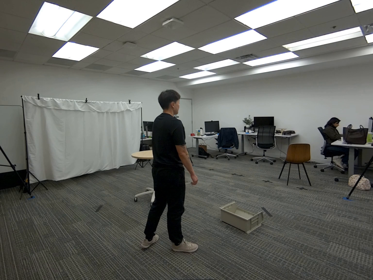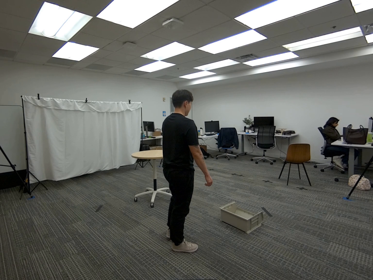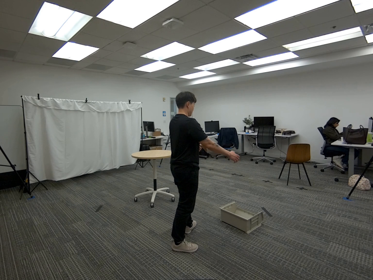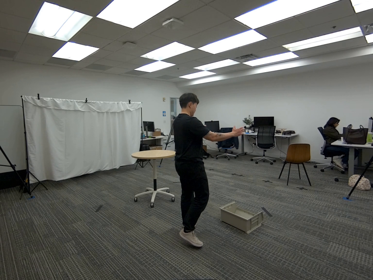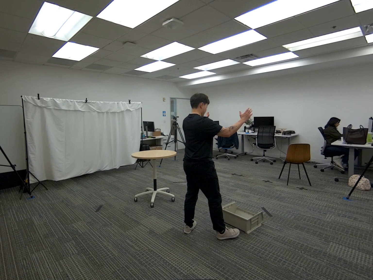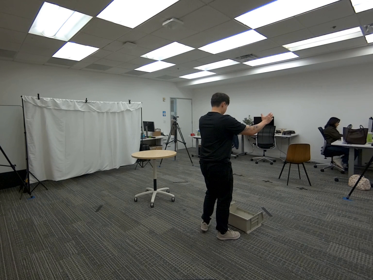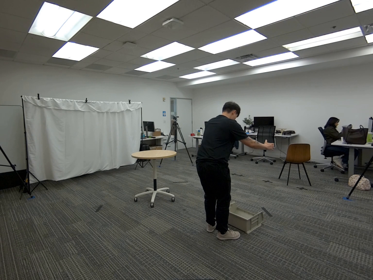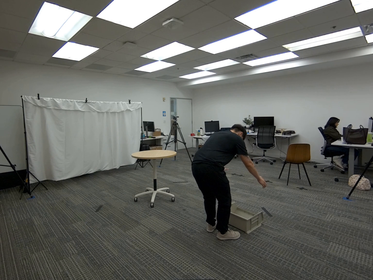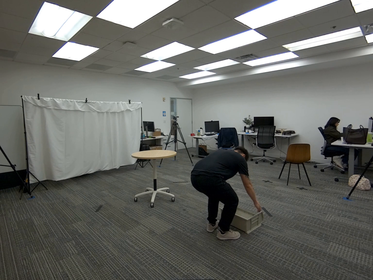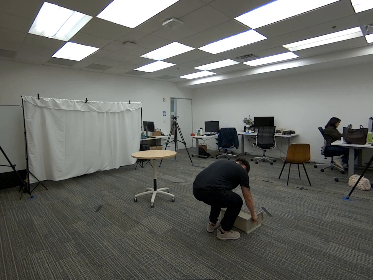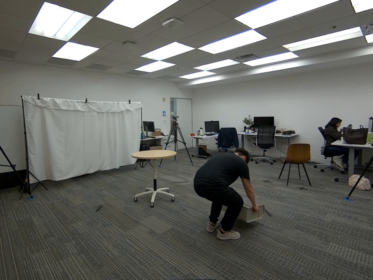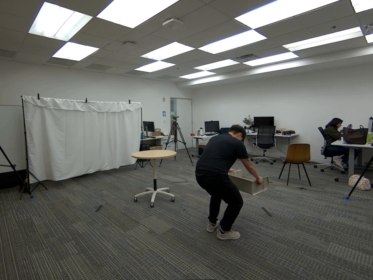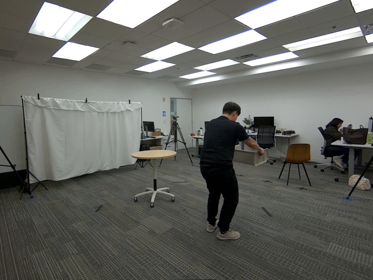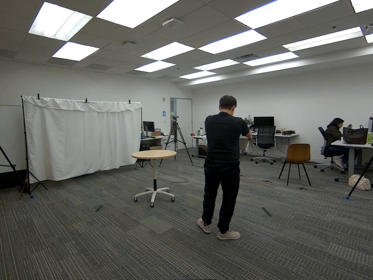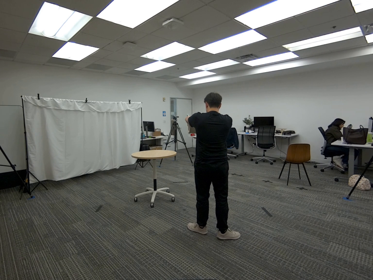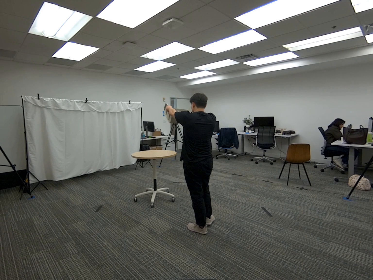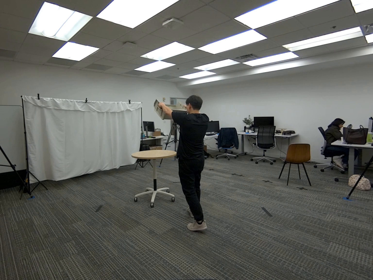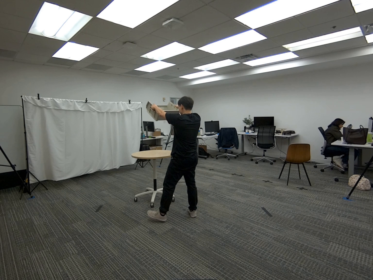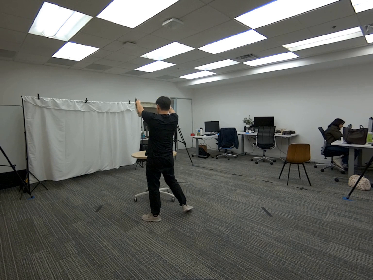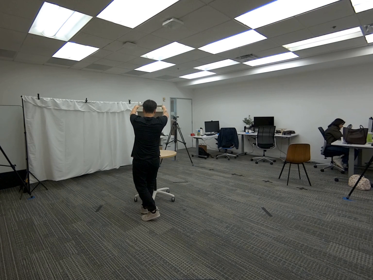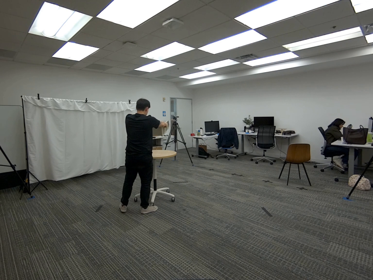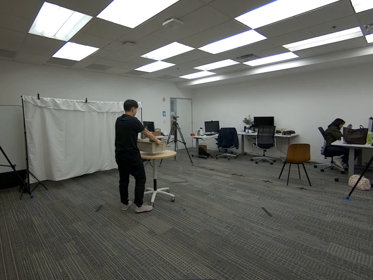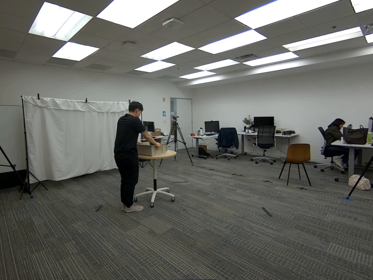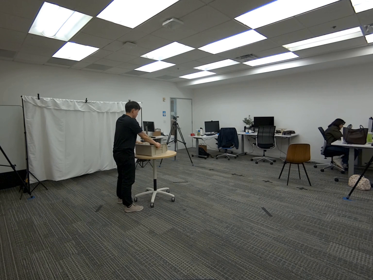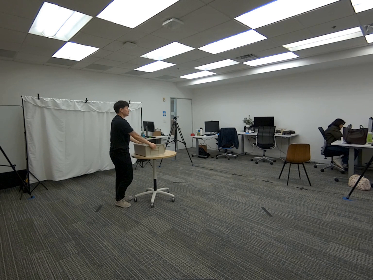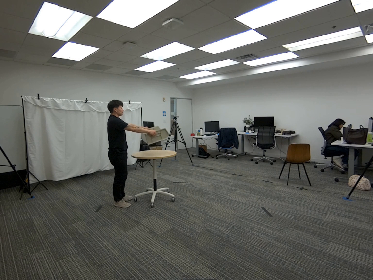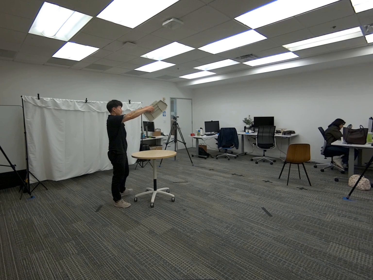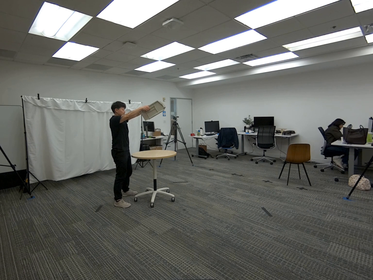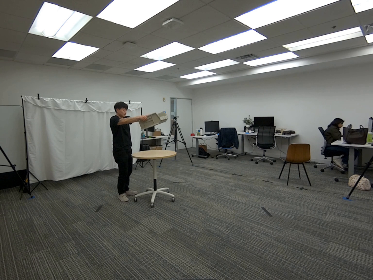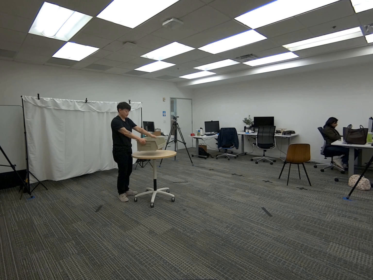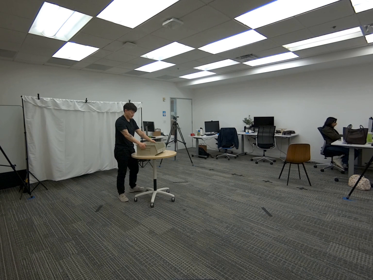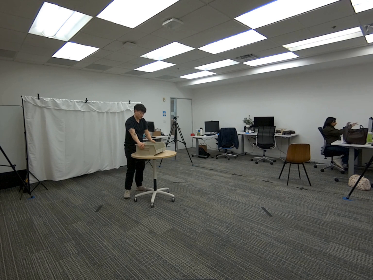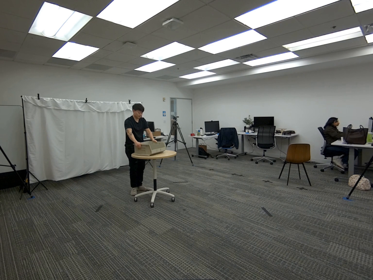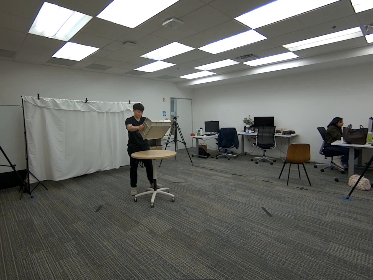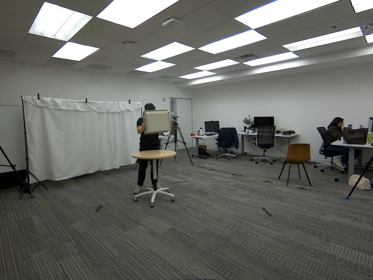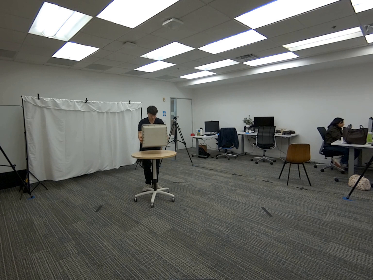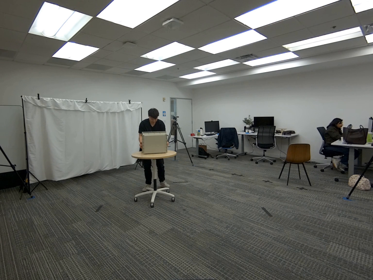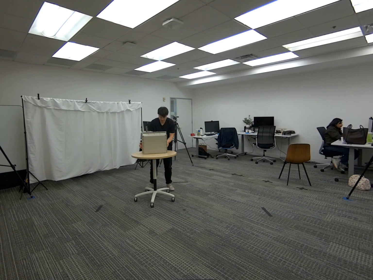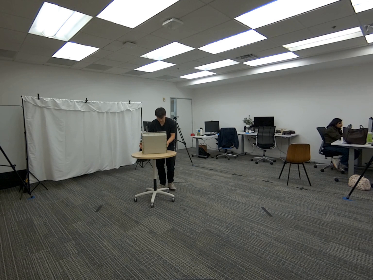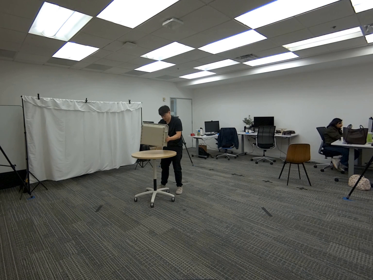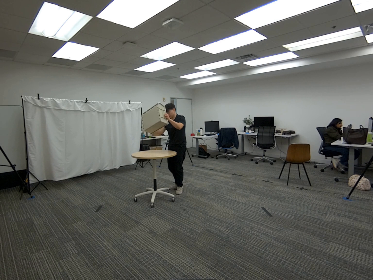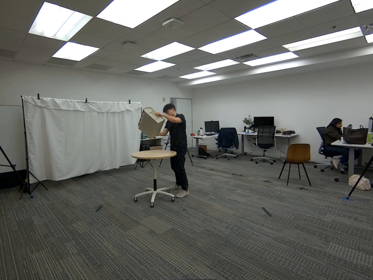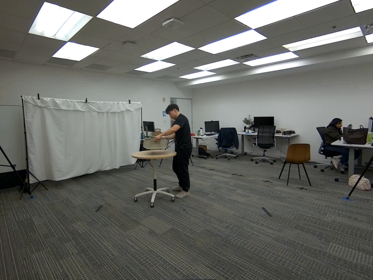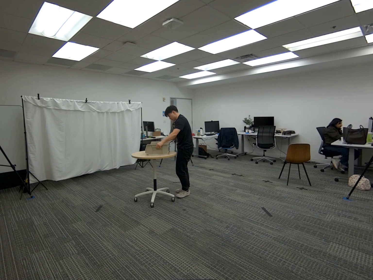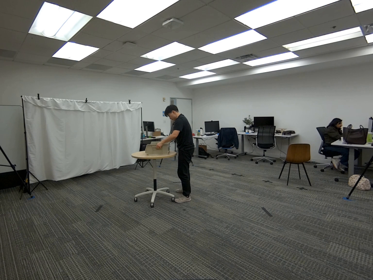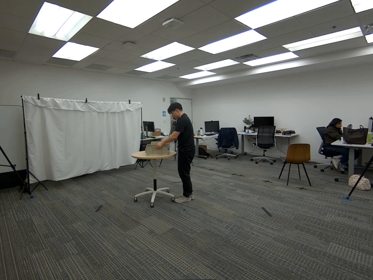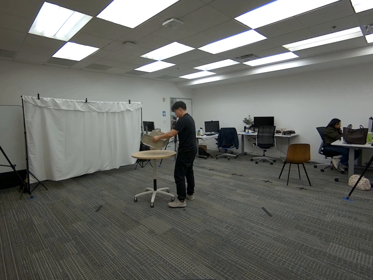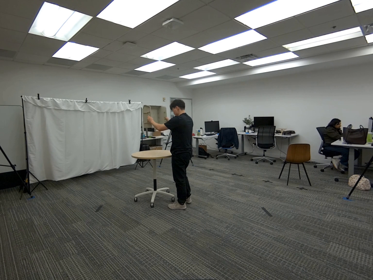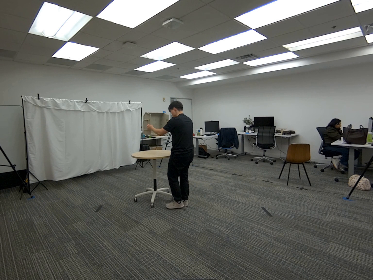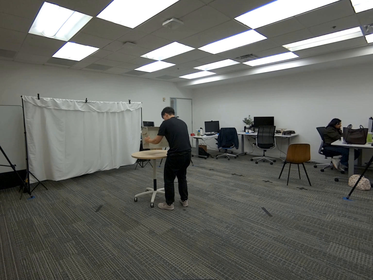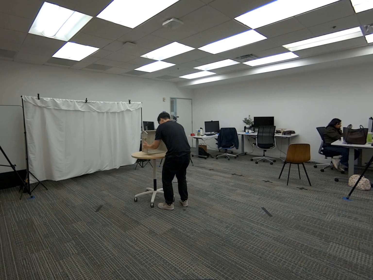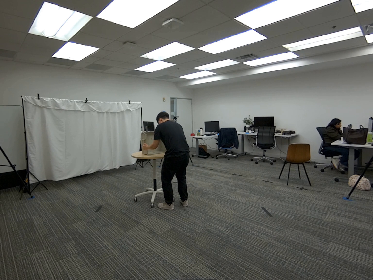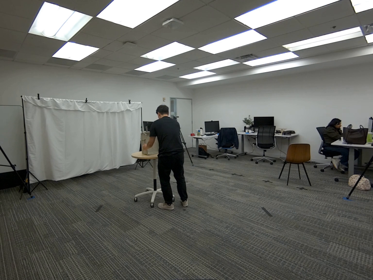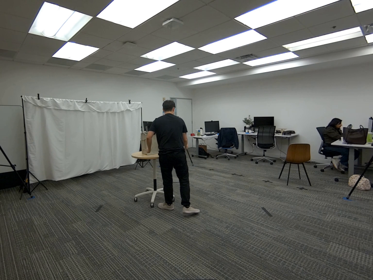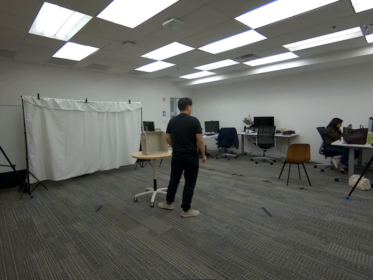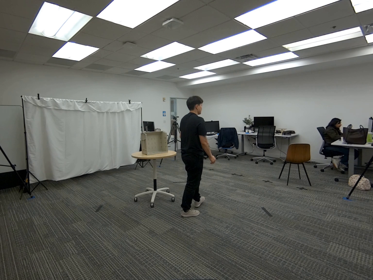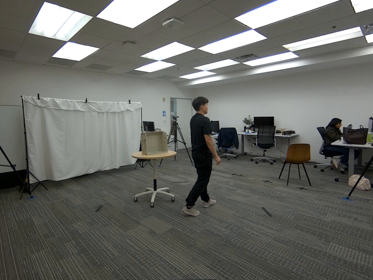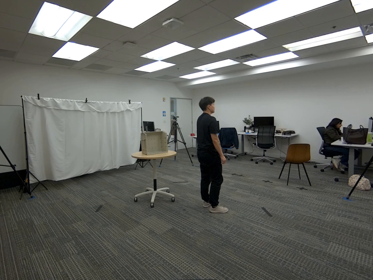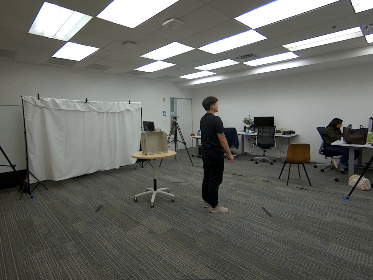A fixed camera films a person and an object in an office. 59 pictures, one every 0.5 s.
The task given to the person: Walk to the beige bin on the ground, pick it up with both hands, and place it on the table. Without letting go, repeatedly pick and place the bin on the table until the sequence ends.
